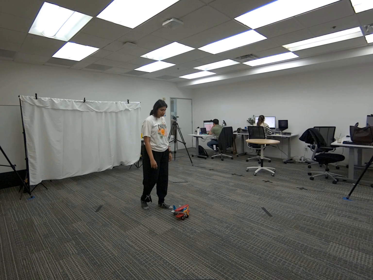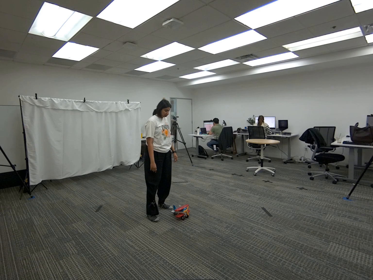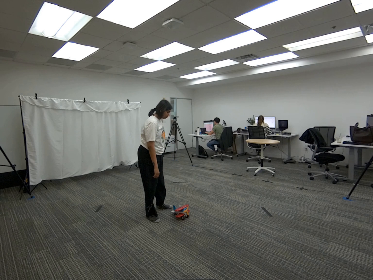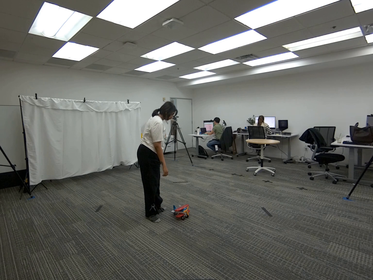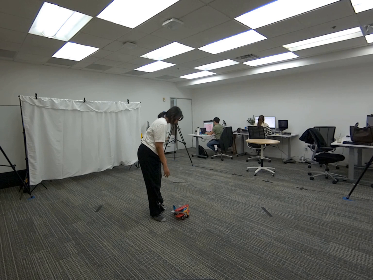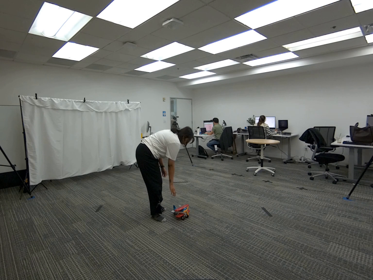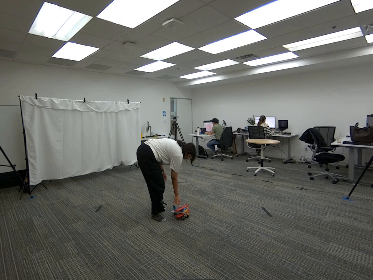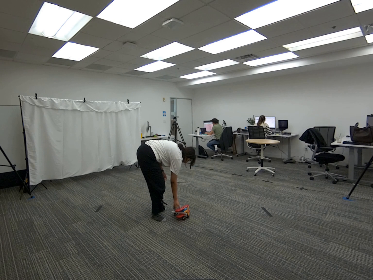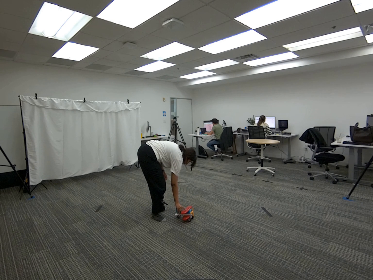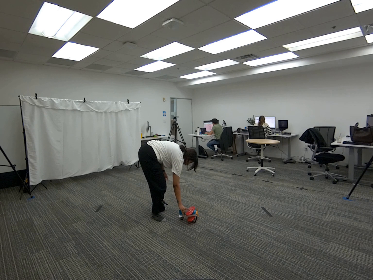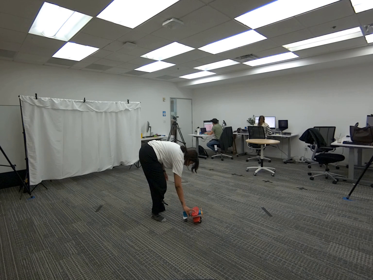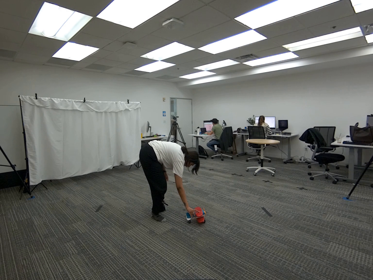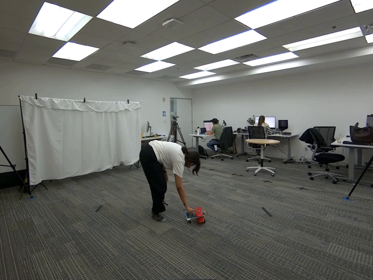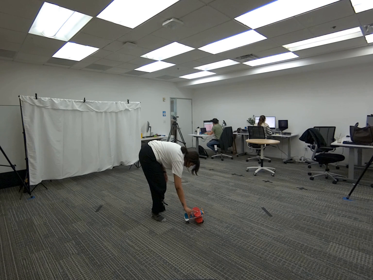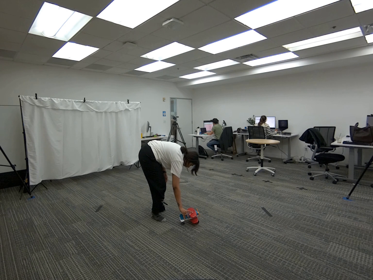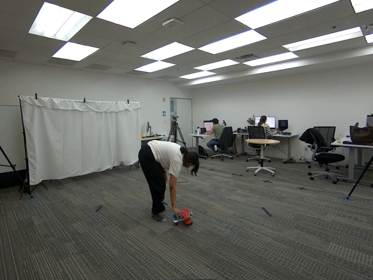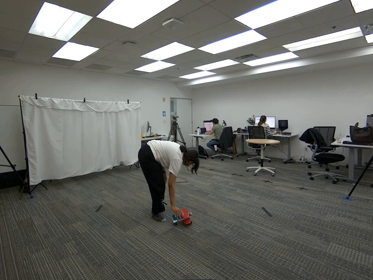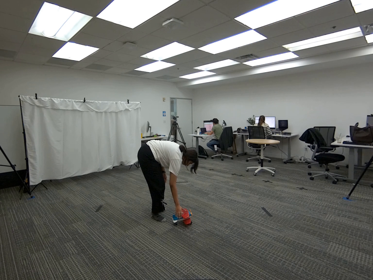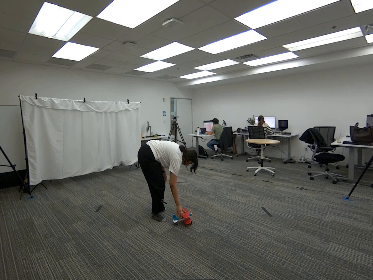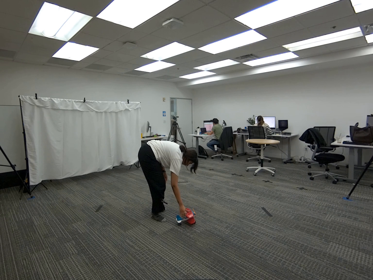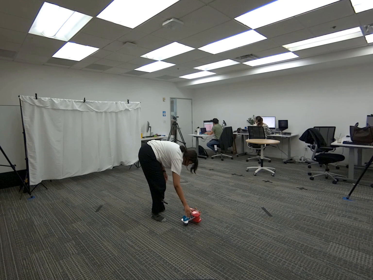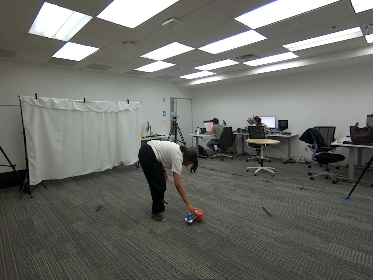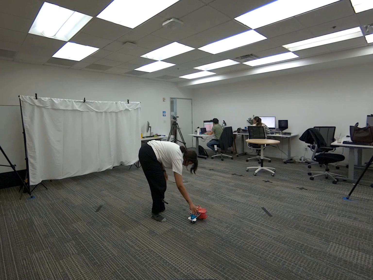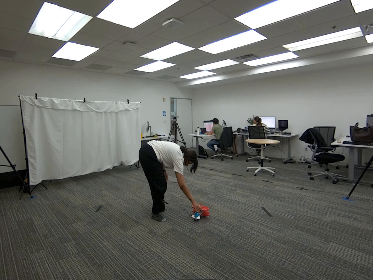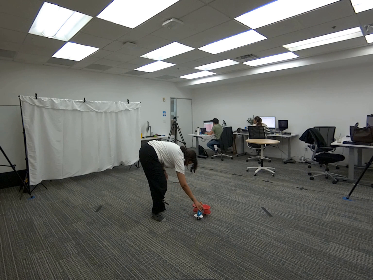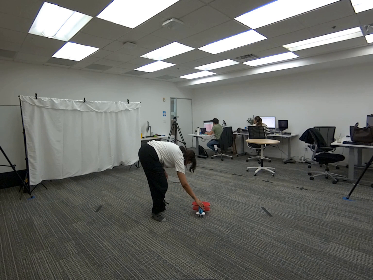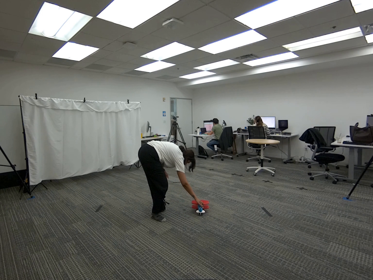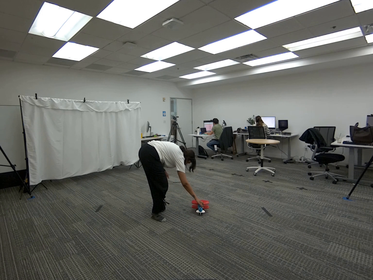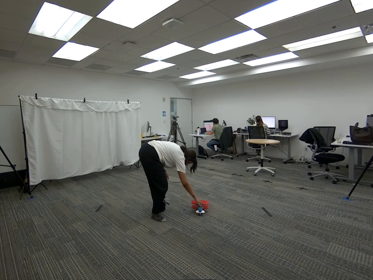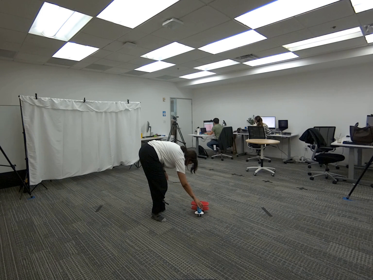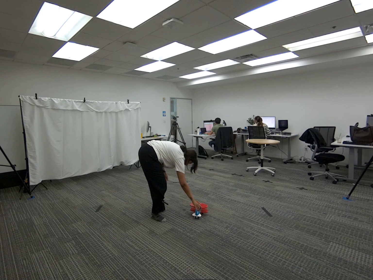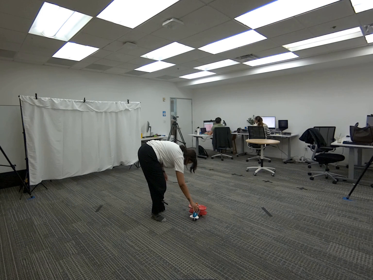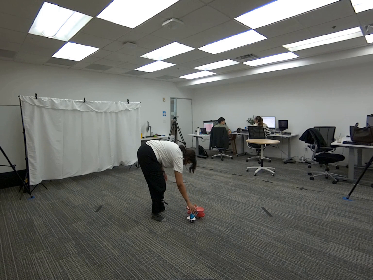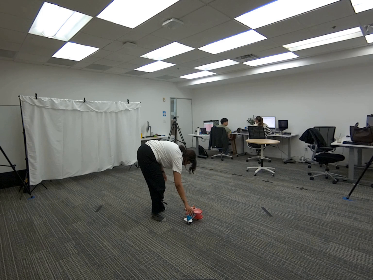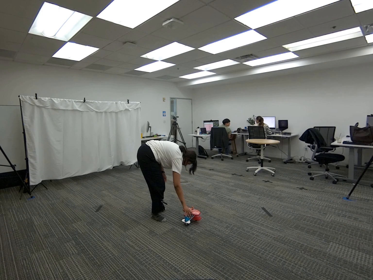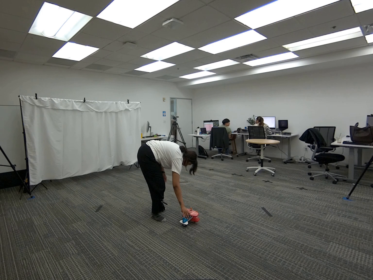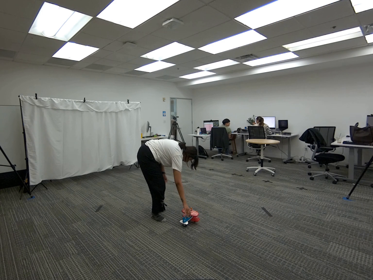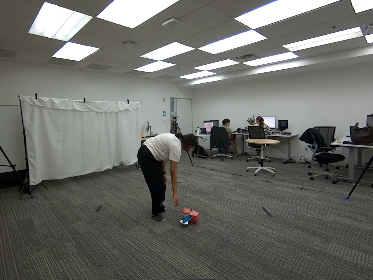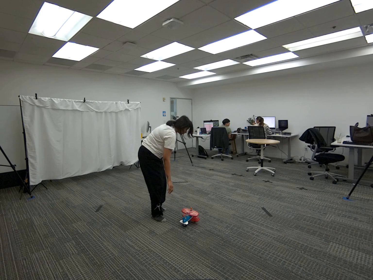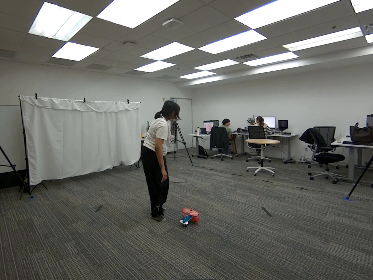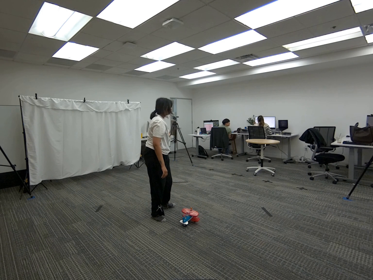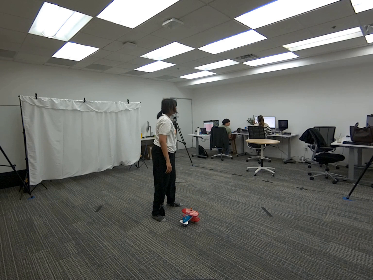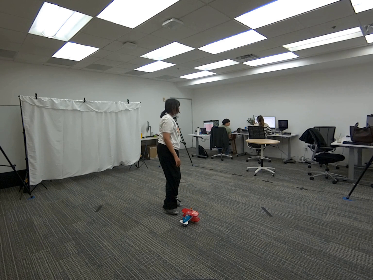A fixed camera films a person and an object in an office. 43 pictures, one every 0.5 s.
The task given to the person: Walk to the toy airplane on the ground. Place your right hand on top of it and push it, rolling it along the ground until finished.
